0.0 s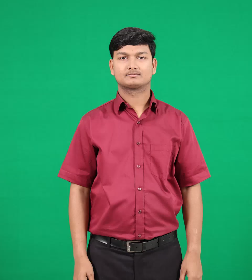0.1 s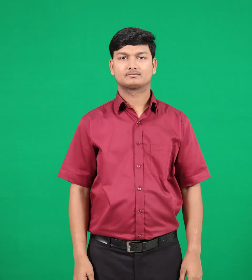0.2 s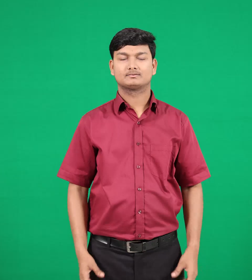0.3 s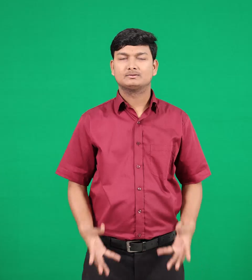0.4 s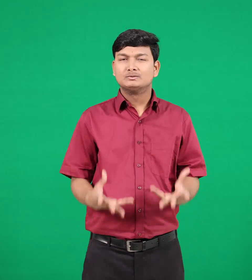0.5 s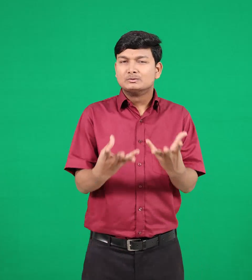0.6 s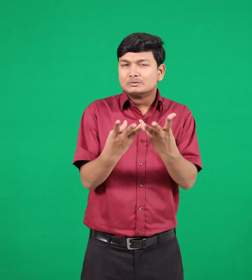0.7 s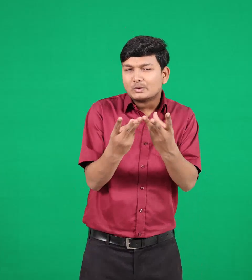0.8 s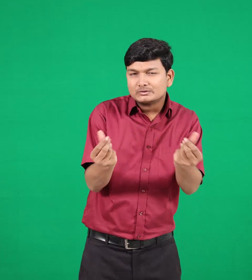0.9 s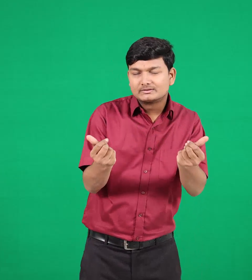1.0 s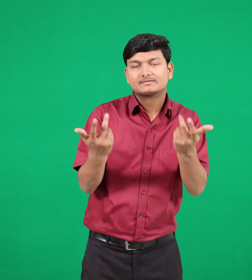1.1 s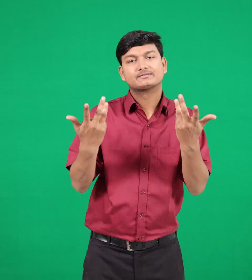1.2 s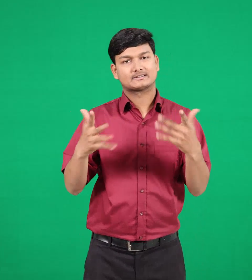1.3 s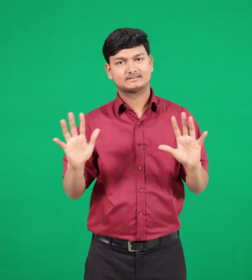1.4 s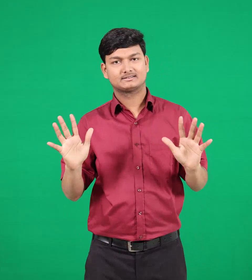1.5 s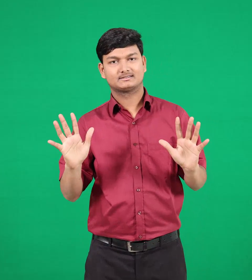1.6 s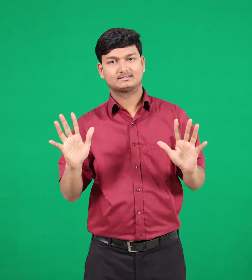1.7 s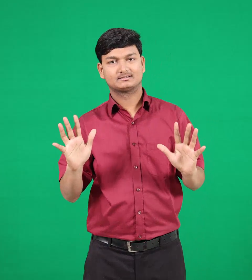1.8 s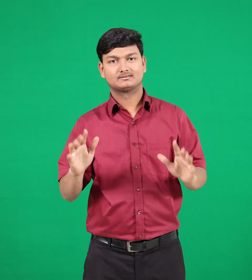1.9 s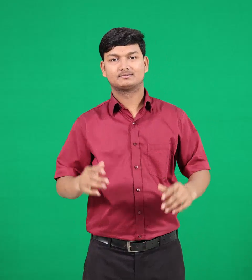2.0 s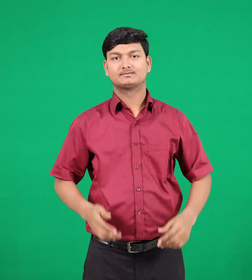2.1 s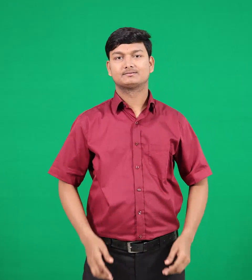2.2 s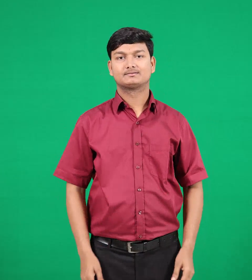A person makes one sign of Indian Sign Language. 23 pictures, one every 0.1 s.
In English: solved
